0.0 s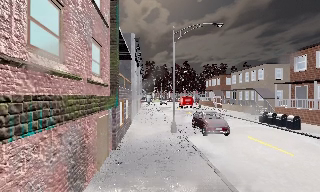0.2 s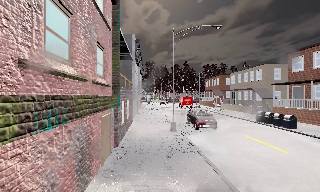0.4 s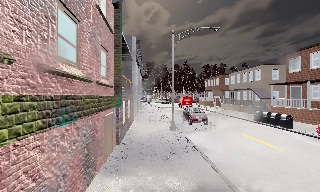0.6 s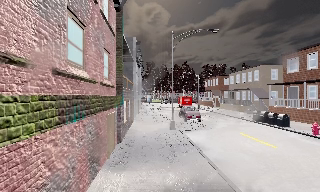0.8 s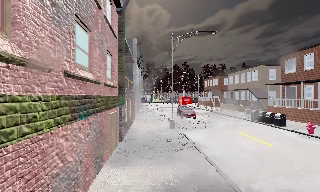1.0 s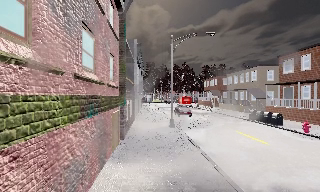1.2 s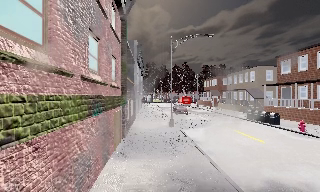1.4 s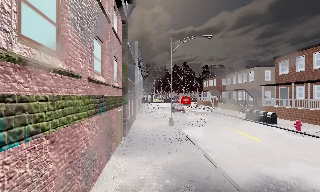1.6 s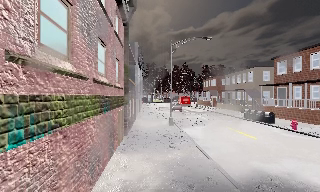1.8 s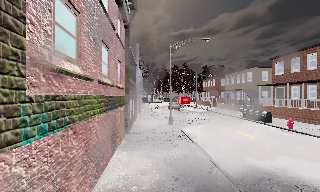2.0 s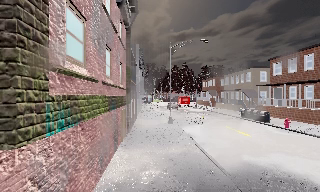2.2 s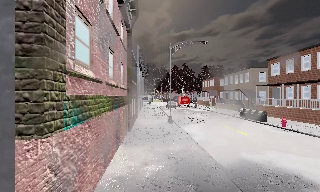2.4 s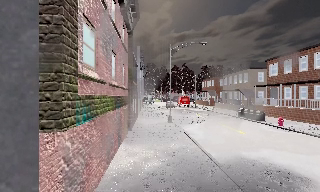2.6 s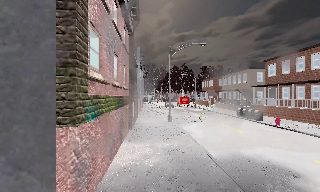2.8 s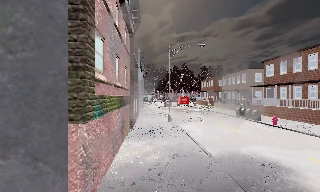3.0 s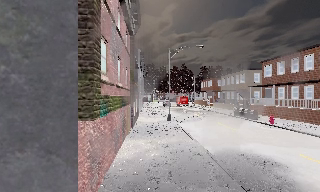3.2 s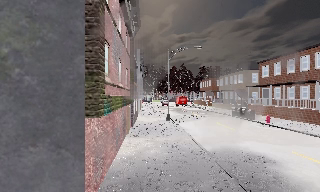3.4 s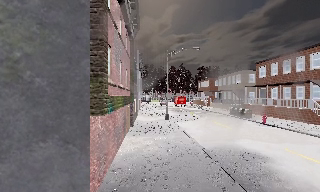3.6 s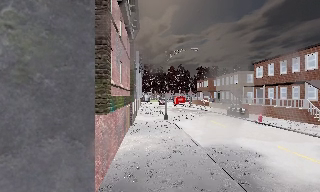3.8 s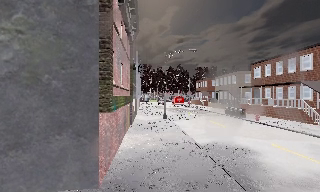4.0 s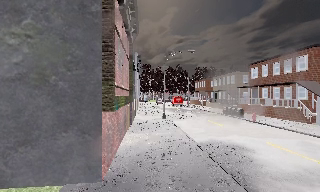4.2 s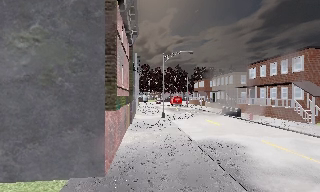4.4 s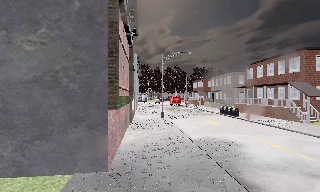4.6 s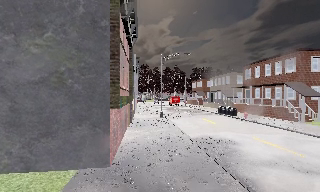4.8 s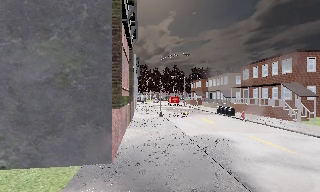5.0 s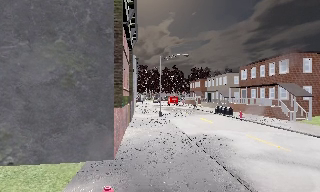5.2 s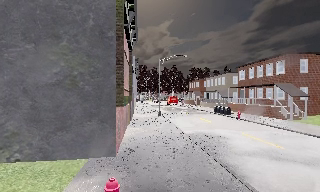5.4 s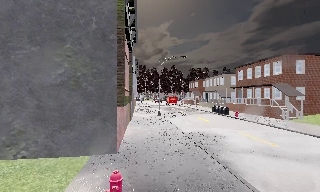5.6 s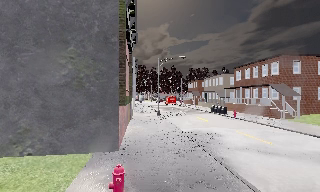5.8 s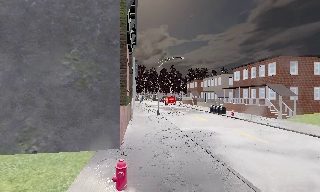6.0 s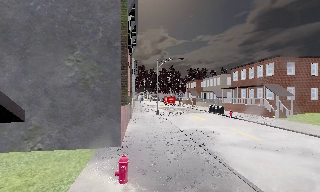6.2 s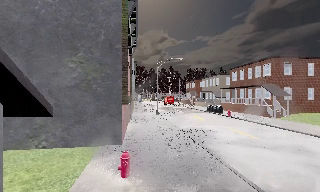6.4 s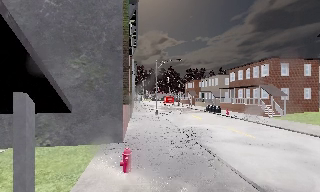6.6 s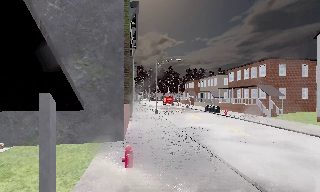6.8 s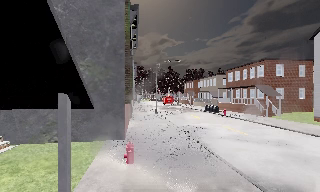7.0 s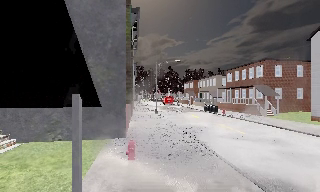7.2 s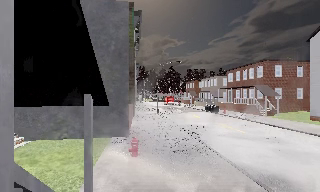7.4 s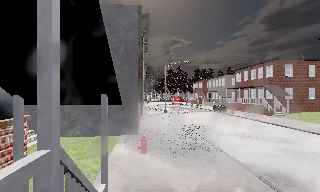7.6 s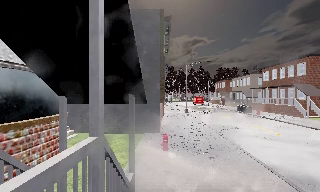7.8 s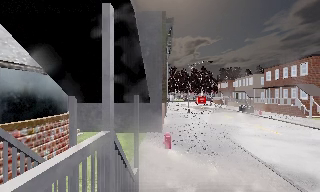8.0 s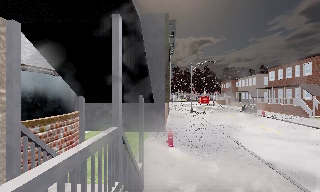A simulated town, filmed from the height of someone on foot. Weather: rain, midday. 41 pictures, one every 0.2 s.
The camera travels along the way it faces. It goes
backward.
0.0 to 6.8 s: The camera travels backward, about 11 m, so what stands in front gets smaller.
6.8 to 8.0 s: The camera pans to its left, which is counterclockwise from overhead, by about 15 degrees. It travels backward, about 2 m, so what stands in front gets smaller.
The film runs backward here.
